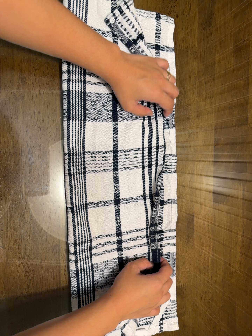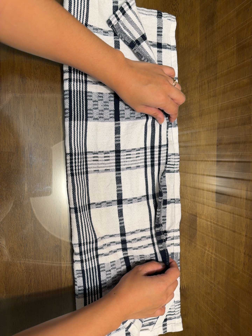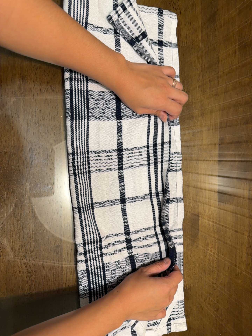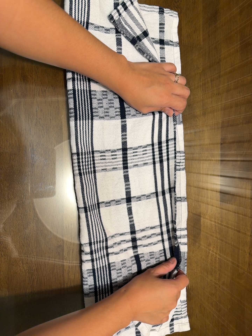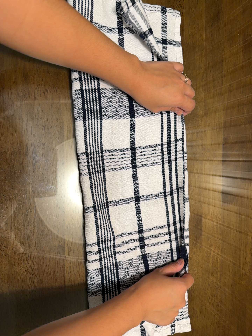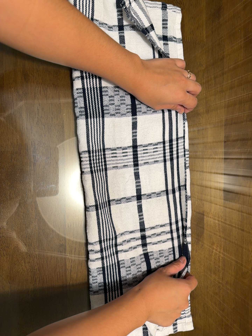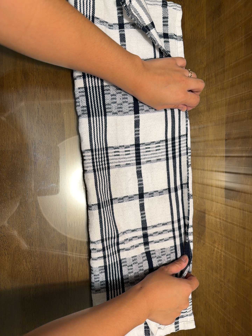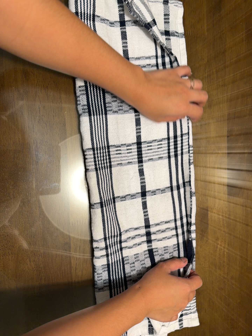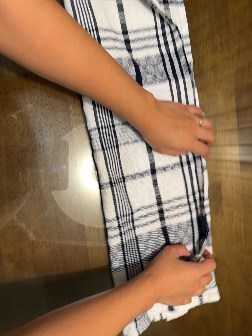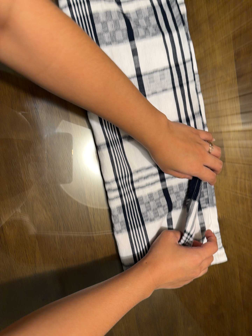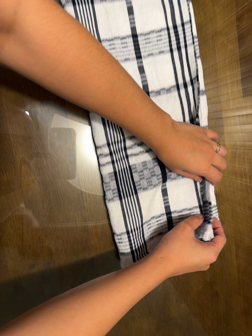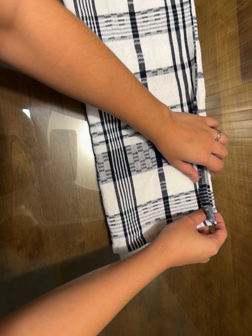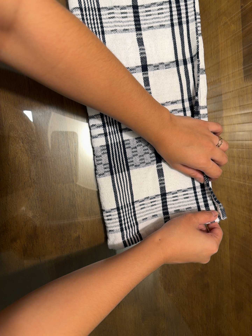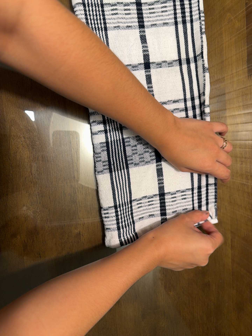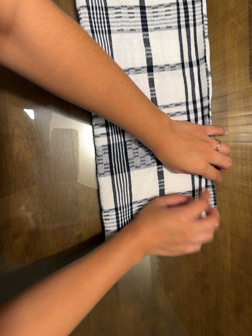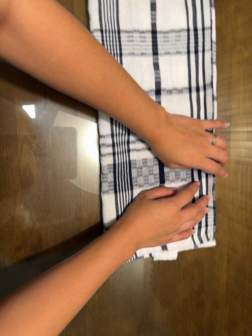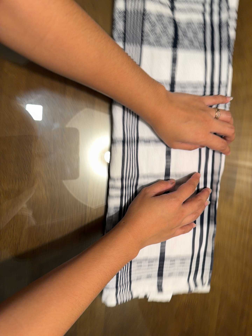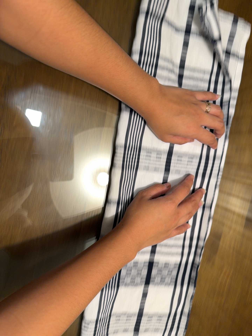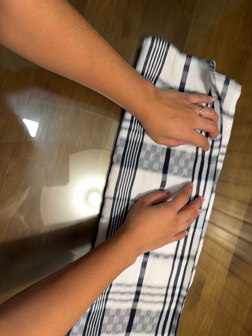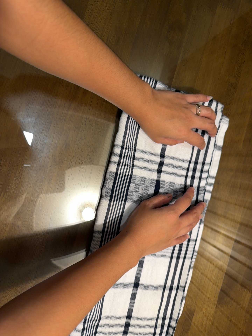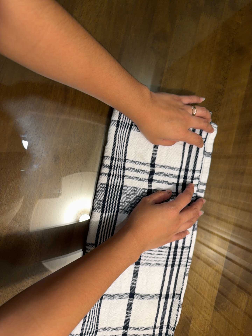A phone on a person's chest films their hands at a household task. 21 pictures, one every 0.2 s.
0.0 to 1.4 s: The camera shifts only a little, or ends up much as it began.
1.4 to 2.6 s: The camera travels toward the bottom of its view, about 18 cm, so close, fixed things drift upward.
2.6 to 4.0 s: The camera travels toward the top of its view, about 28 cm, so close, fixed things drift downward. It rolls about its line of sight by about 20 degrees, and the scene rotates clockwise.
The film runs forward here.
